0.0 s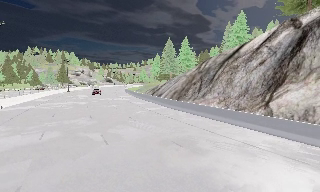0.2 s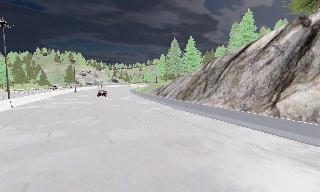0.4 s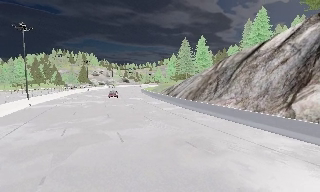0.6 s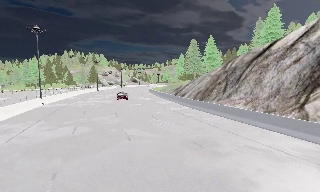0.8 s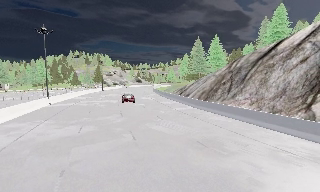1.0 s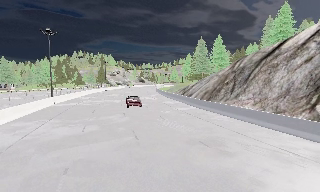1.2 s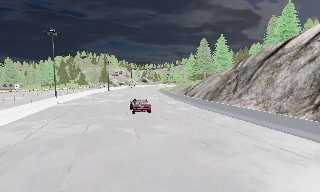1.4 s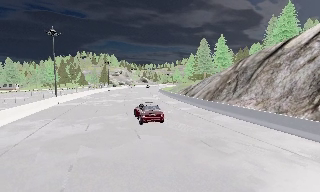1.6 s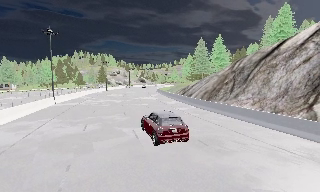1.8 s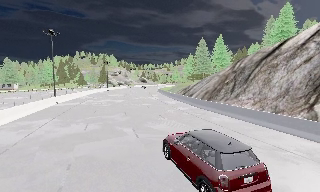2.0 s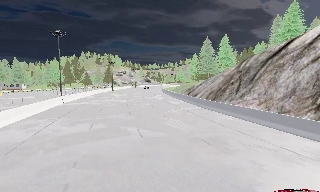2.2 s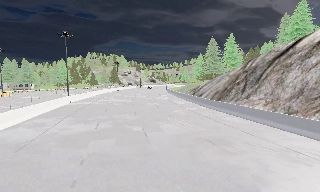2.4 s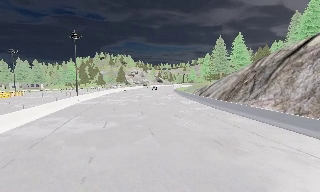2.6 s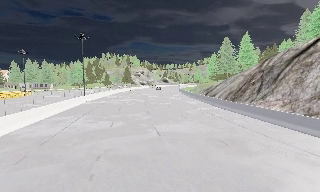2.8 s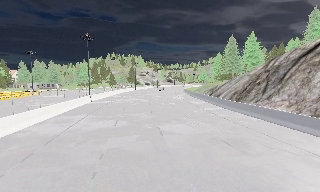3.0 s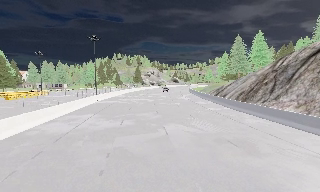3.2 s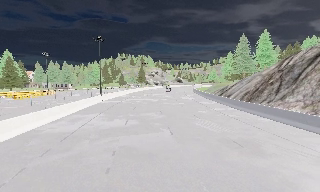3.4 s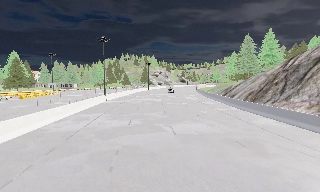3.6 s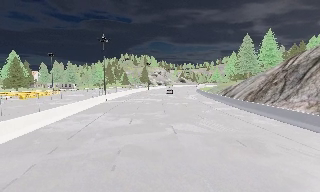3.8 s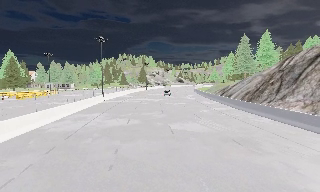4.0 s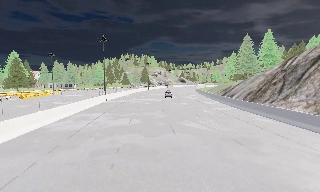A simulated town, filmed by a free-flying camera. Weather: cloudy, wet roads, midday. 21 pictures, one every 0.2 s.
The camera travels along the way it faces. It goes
backward.
0.0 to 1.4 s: The camera pans to its left, which is counterclockwise from overhead, by about 10 degrees. It travels backward, about 0.5 m, so what stands in front gets smaller.
1.4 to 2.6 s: The camera shifts only a little, or ends up much as it began.
2.6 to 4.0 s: The camera travels backward, about 0.5 m, so what stands in front gets smaller.
The film runs backward here.
